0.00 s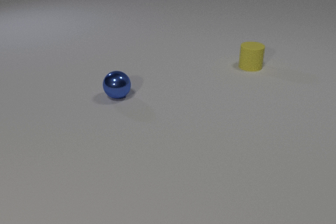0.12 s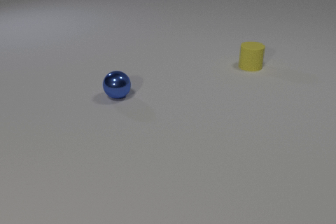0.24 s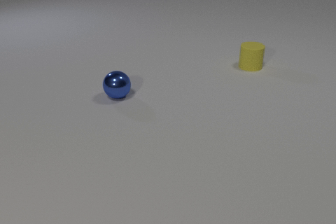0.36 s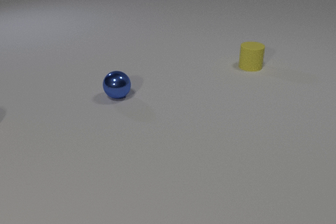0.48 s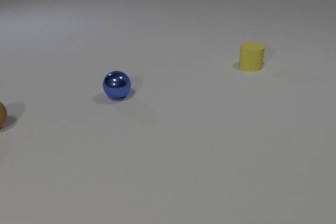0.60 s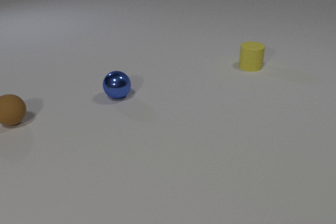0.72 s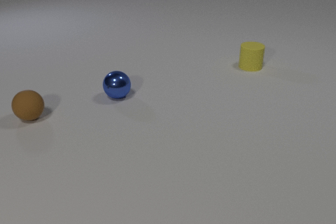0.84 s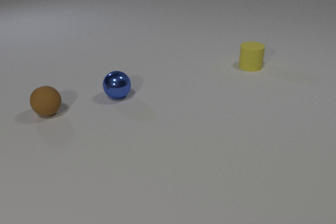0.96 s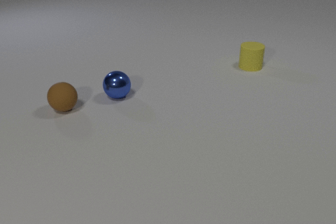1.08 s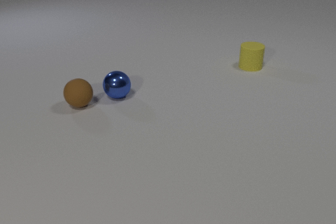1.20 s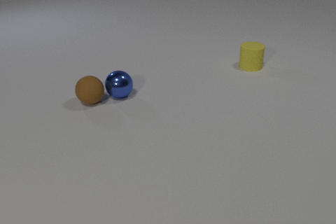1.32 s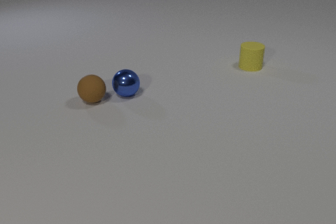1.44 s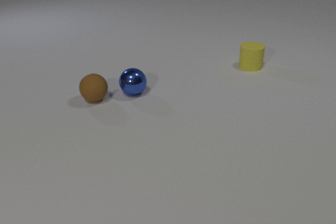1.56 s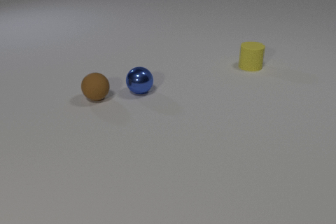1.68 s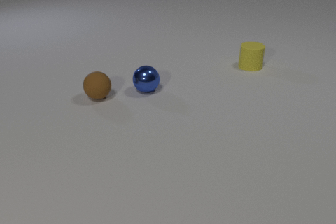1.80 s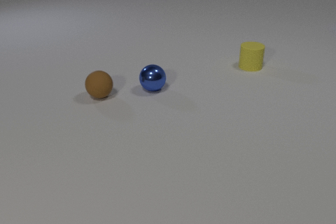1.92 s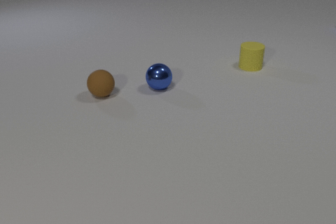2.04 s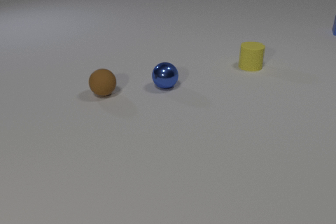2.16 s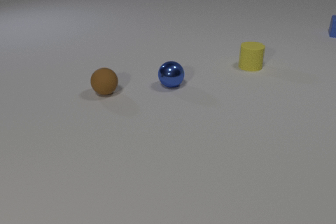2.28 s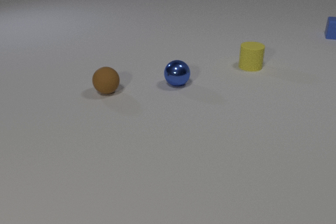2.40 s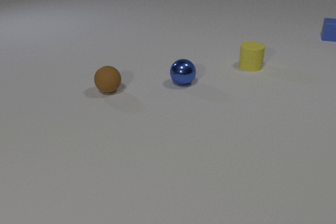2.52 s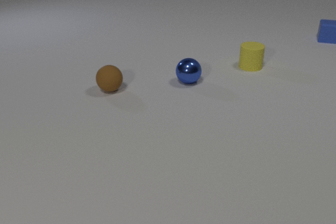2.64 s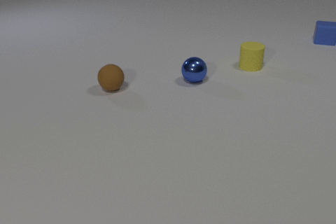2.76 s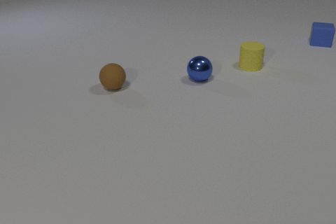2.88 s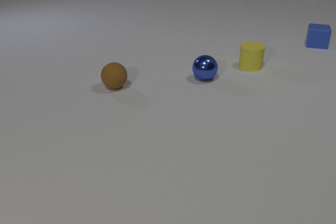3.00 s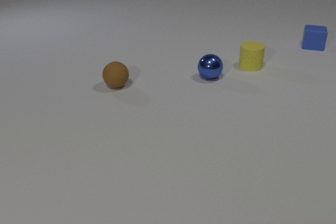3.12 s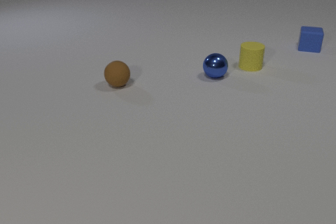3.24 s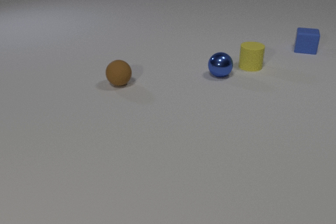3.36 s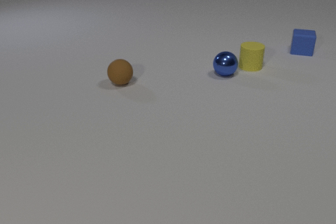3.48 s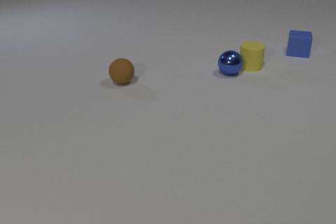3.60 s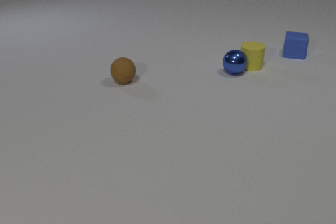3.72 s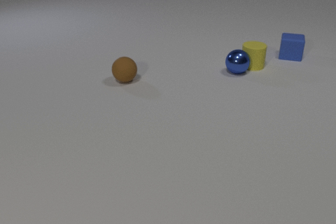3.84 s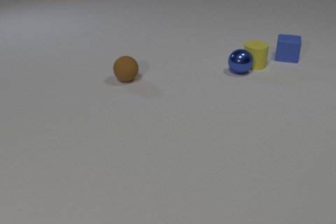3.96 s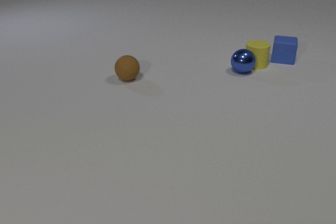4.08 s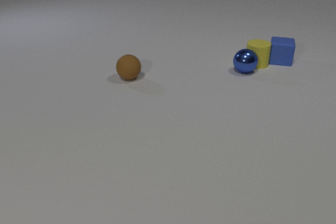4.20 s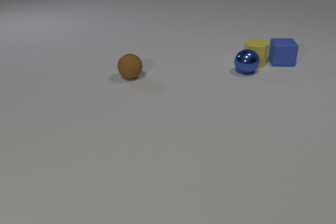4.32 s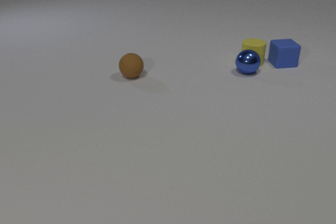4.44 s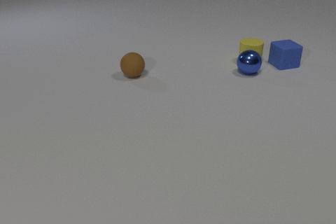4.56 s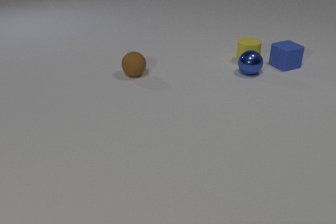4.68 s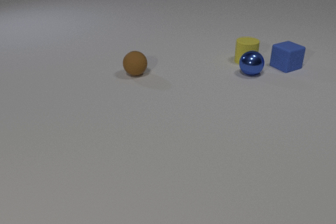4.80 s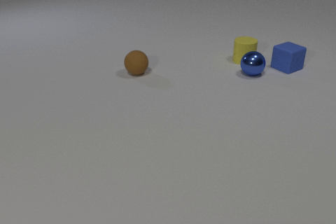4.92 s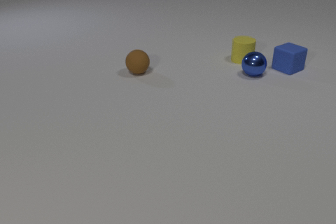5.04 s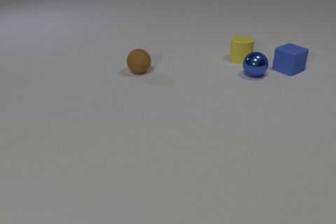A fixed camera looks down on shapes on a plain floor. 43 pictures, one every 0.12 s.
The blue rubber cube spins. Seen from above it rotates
counterclockwise.
The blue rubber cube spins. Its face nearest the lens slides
to the right.
0.00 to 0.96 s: The brown rubber sphere comes in at the left edge, rolls to the right.
0.96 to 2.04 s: The brown rubber sphere rolls to the right and away from the camera. The blue metal sphere rolls to the right. The blue rubber cube comes in at the right edge, slides toward the camera. The brown rubber sphere and the blue metal sphere collide.
2.04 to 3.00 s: The brown rubber sphere rolls away from the camera and to the right. The blue metal sphere rolls to the right and away from the camera. The blue rubber cube slides toward the camera and to the left.
3.00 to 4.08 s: The brown rubber sphere rolls away from the camera and to the right. The blue metal sphere rolls to the right and away from the camera. The yellow rubber cylinder slides away from the camera and to the right. The blue rubber cube slides toward the camera and to the left. The blue metal sphere and the yellow rubber cylinder collide. The yellow rubber cylinder and the blue rubber cube collide.
4.08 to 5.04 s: The brown rubber sphere rolls away from the camera and to the right. The blue metal sphere rolls to the right and toward the camera. The yellow rubber cylinder slides to the left and away from the camera. The blue rubber cube slides toward the camera and to the right, spins counterclockwise seen from above by about 60 degrees, its near face sliding to the right.
What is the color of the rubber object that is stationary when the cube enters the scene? yellow.
What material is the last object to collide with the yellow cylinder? rubber.
How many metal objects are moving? 1.
